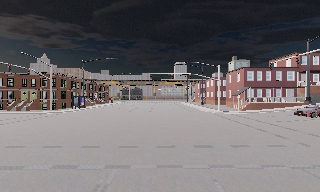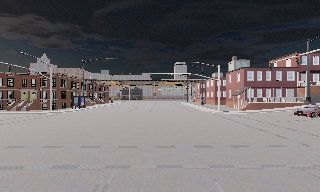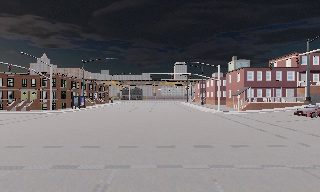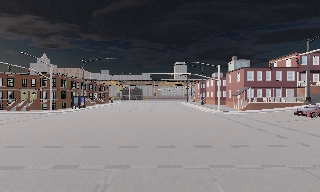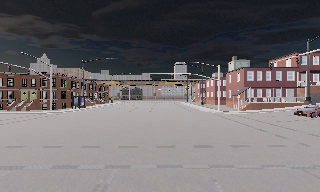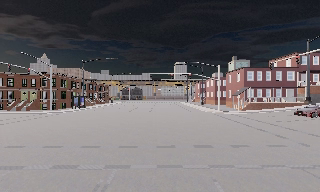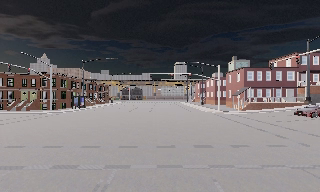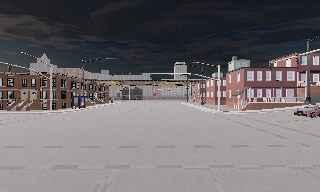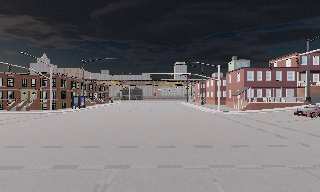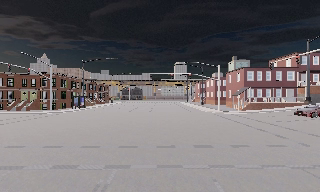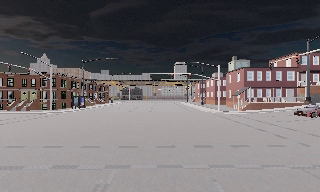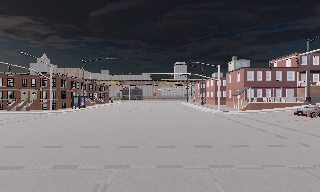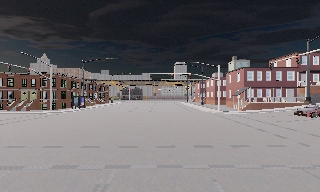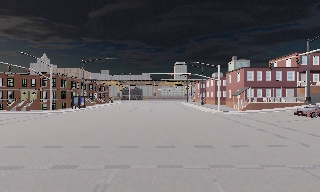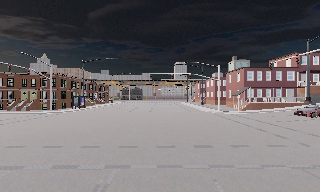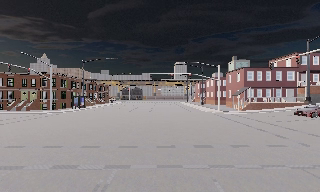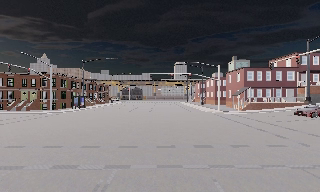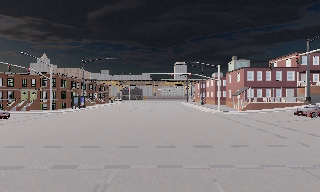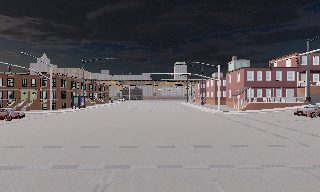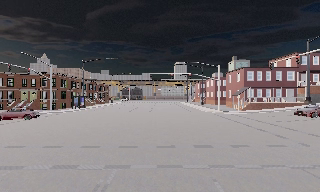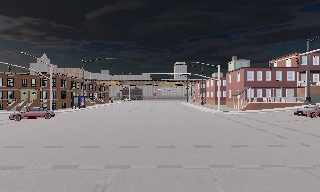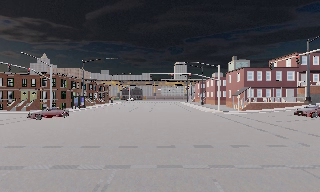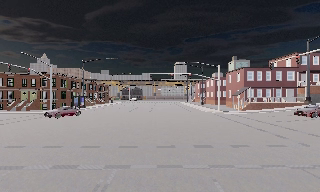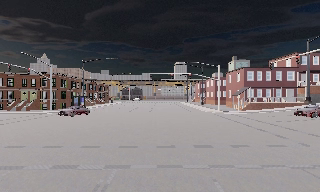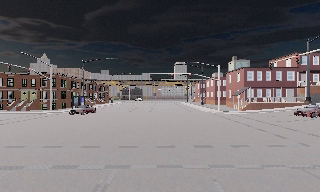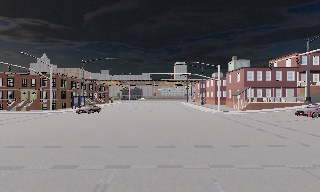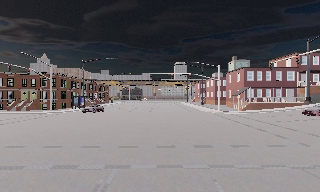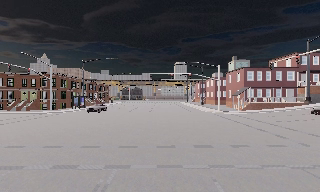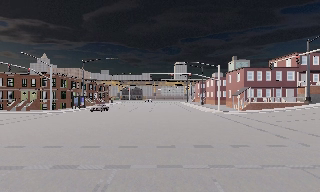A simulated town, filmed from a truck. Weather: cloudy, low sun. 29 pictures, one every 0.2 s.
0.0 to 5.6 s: The camera keeps its place and its aim.
The film runs backward here.
